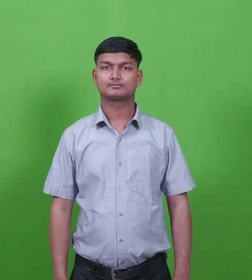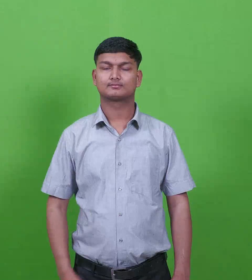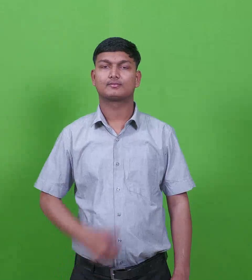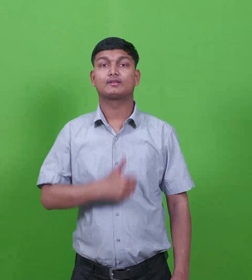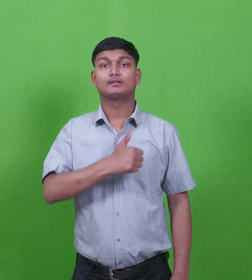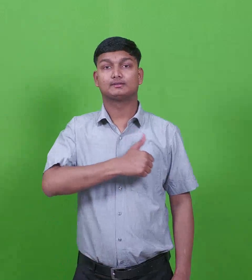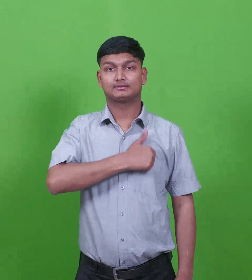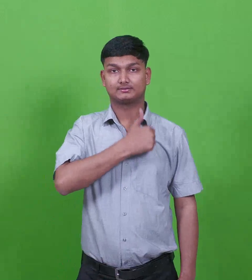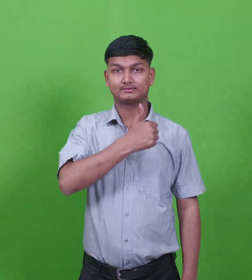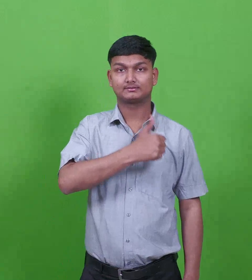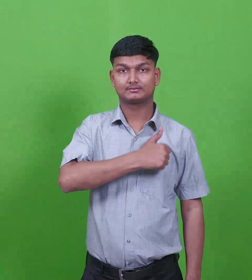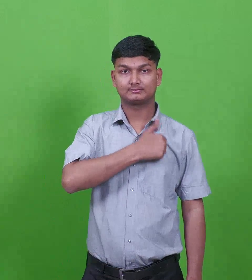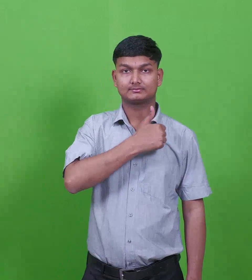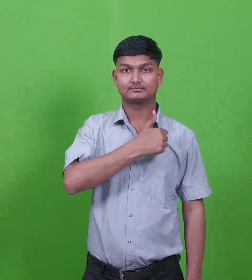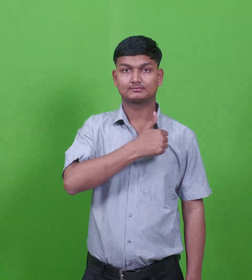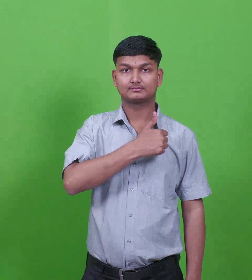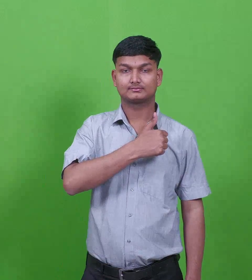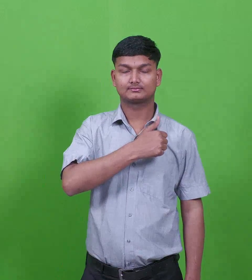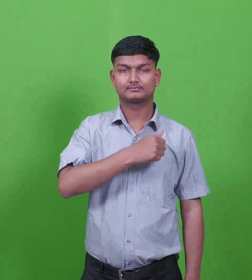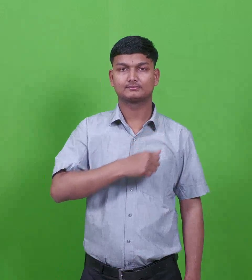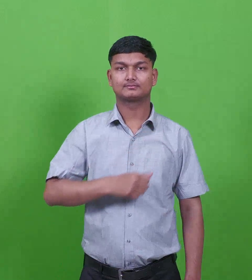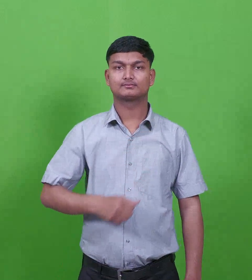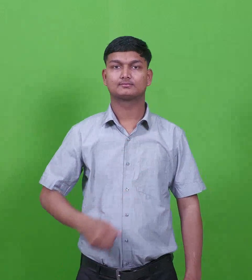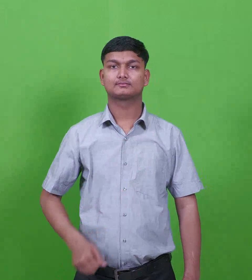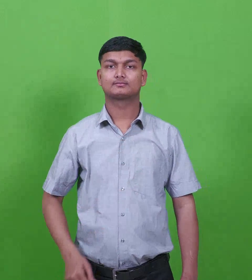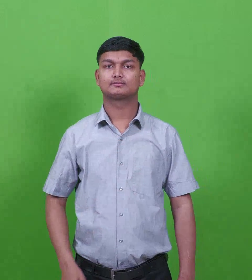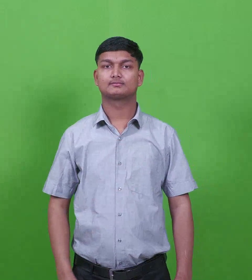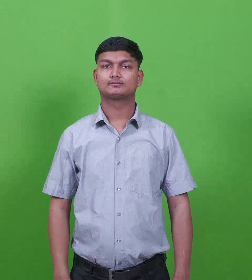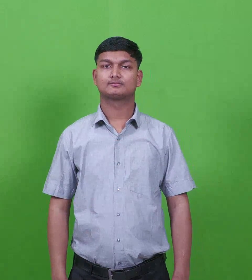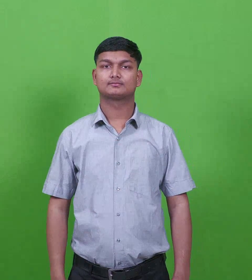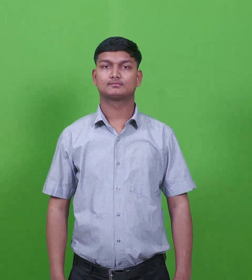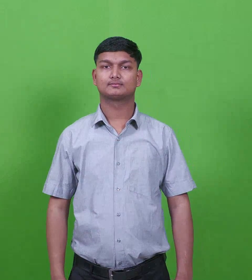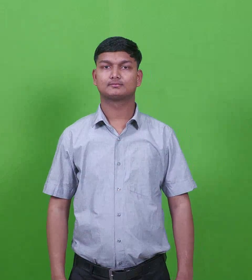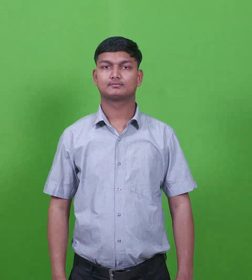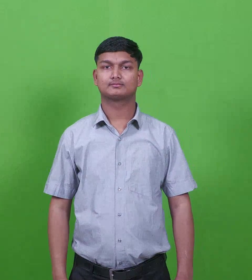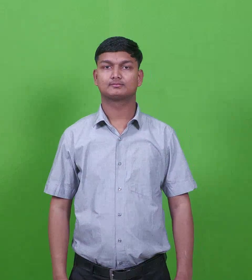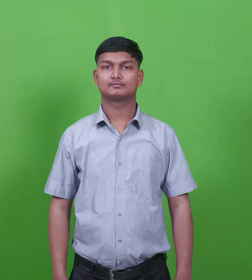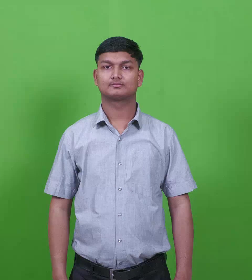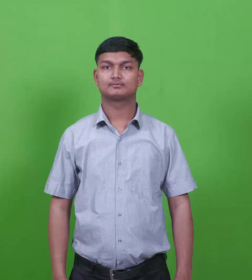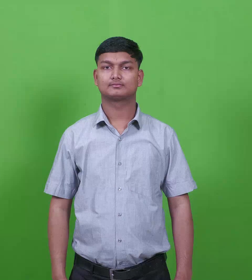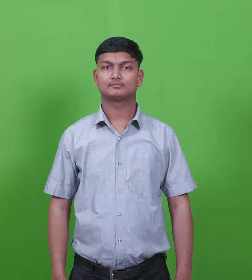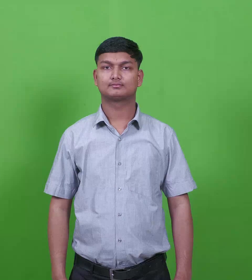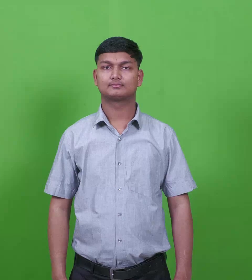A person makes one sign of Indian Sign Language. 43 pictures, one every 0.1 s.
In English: arad
